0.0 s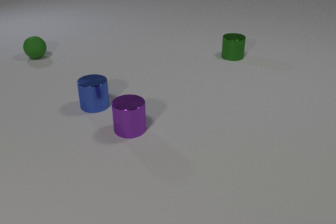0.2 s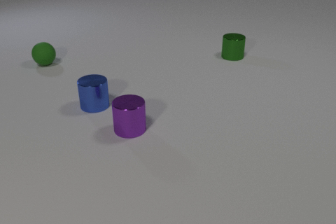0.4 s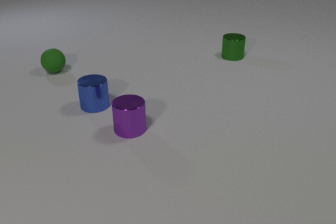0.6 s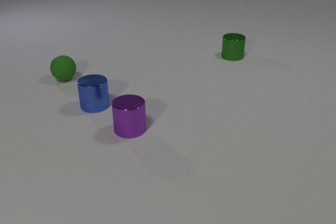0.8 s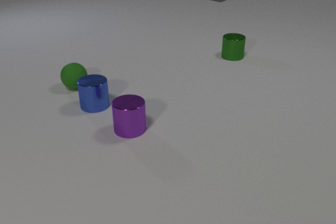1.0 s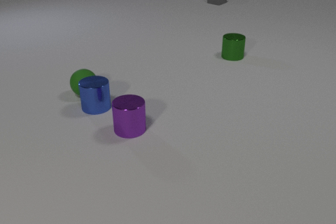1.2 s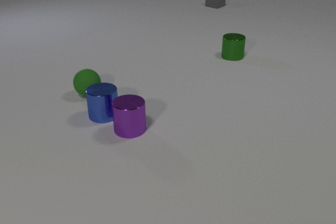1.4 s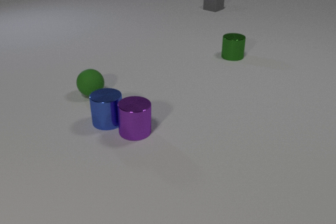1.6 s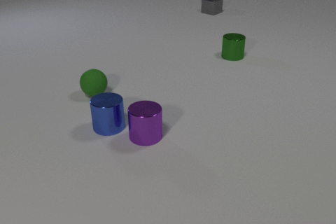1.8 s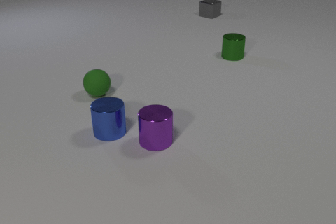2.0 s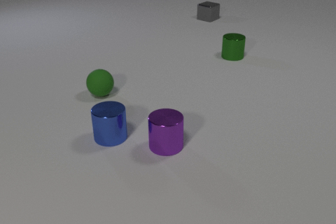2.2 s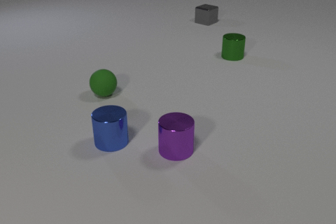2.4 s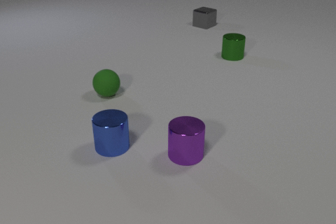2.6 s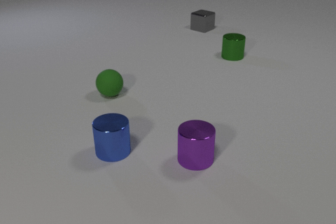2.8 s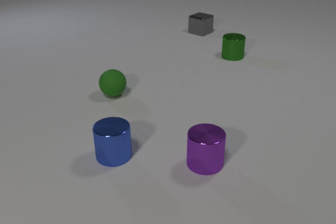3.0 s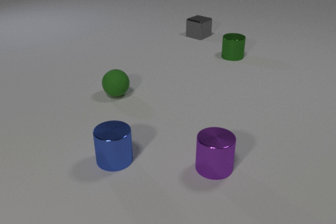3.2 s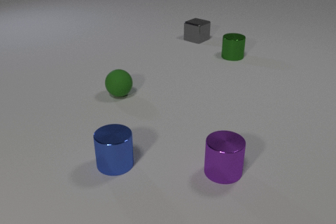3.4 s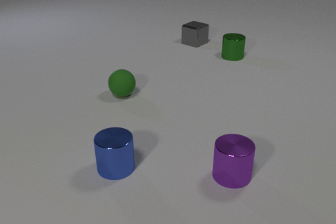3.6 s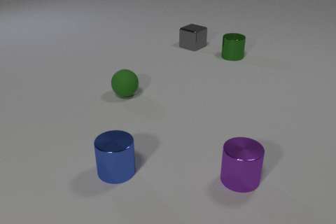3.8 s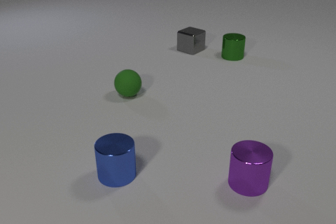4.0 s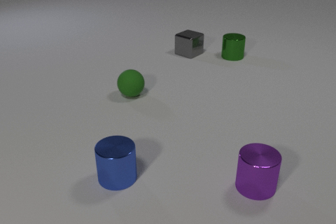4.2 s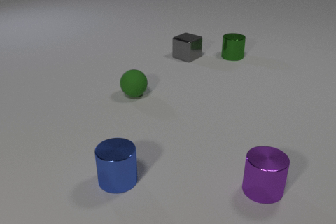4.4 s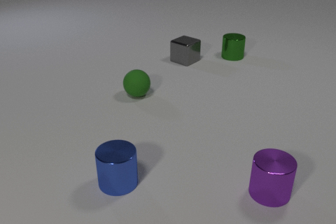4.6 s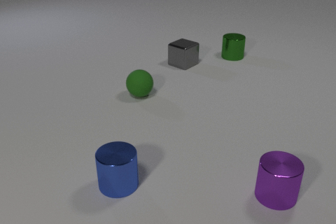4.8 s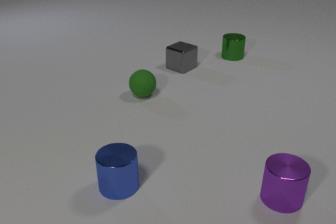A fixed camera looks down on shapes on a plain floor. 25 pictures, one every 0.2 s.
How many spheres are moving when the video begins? 1.
How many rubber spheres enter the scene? 0.
Are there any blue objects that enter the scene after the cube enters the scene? no.
0.0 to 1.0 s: The green rubber sphere rolls toward the camera and to the right. The gray metal cube comes in at the top edge, slides toward the camera. The green rubber sphere and the blue metal cylinder collide.
1.0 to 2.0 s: The green rubber sphere rolls to the right. The blue metal cylinder slides toward the camera. The gray metal cube slides toward the camera. The purple metal cylinder slides to the right and toward the camera. The blue metal cylinder and the purple metal cylinder collide.
2.0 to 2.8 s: The green rubber sphere rolls to the right. The blue metal cylinder slides toward the camera. The gray metal cube slides toward the camera. The purple metal cylinder slides to the right and toward the camera.
2.8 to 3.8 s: The green rubber sphere rolls to the right. The blue metal cylinder slides toward the camera. The gray metal cube slides toward the camera. The purple metal cylinder slides to the right and toward the camera.
3.8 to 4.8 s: The green rubber sphere rolls to the right. The blue metal cylinder slides toward the camera. The gray metal cube slides toward the camera. The purple metal cylinder slides to the right and toward the camera.
